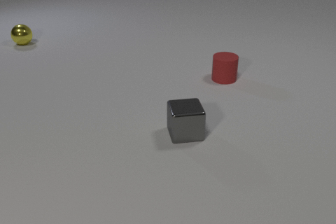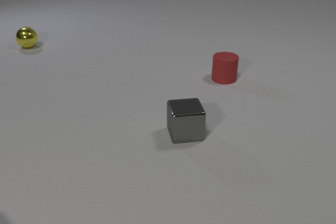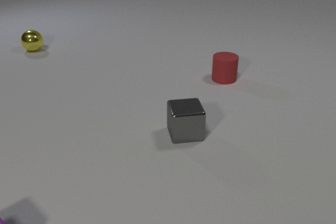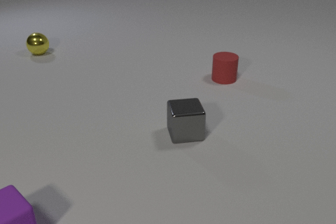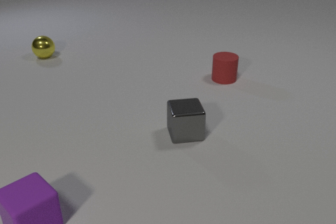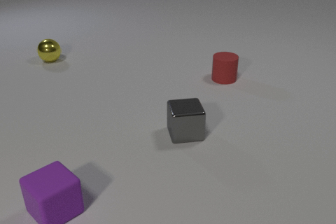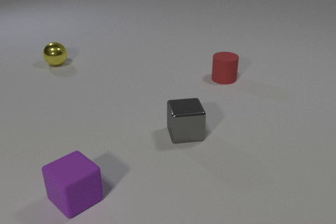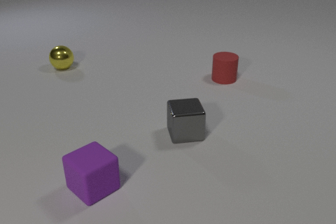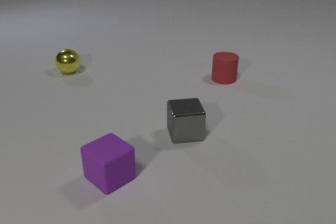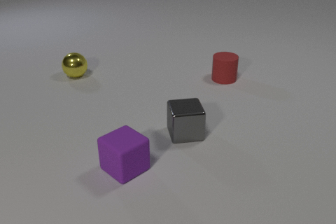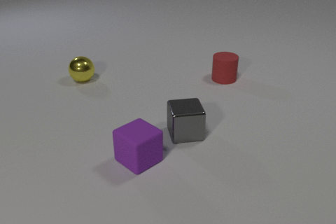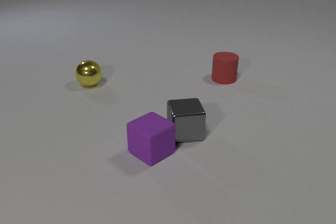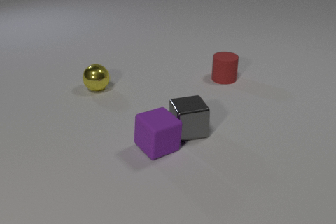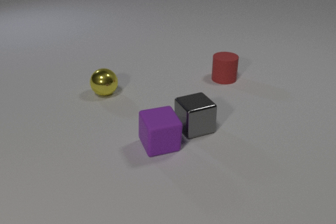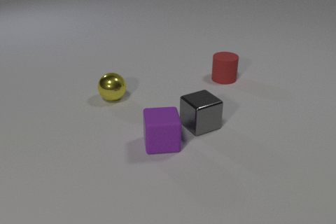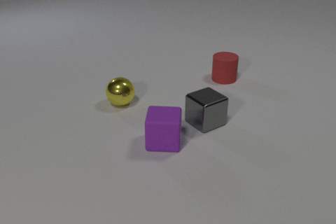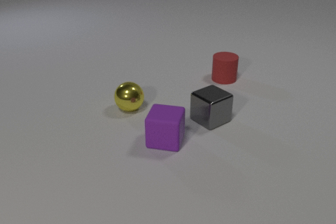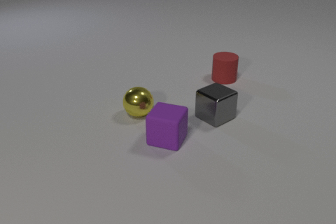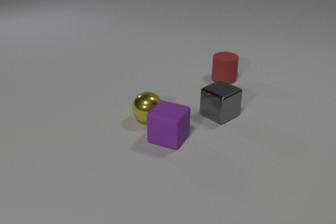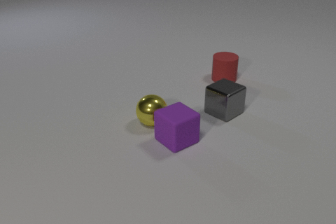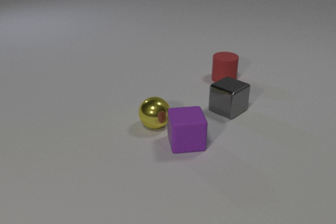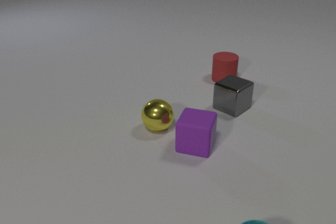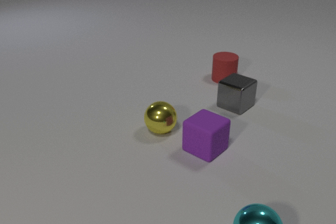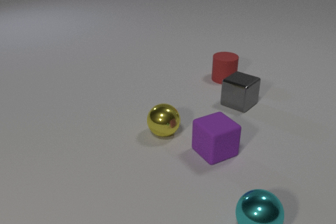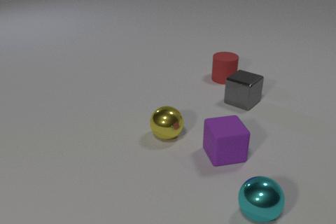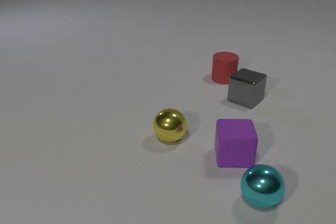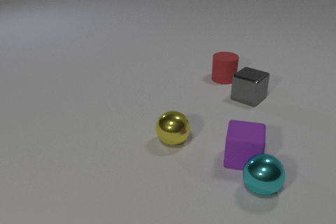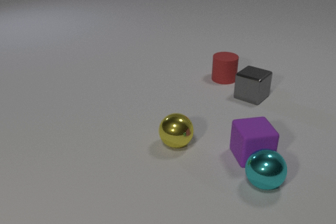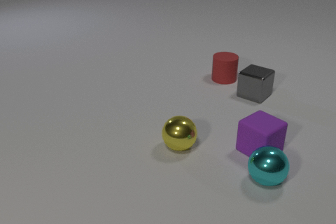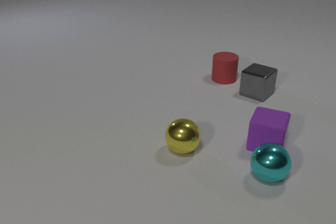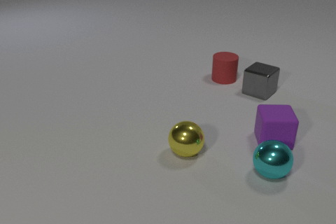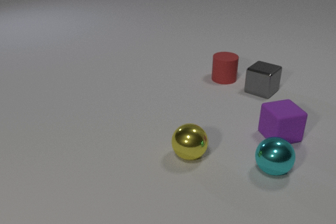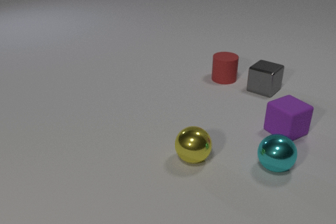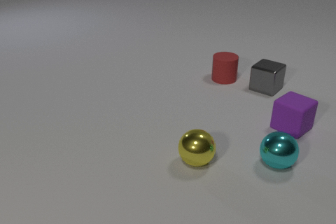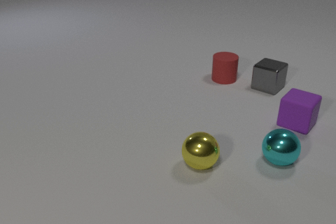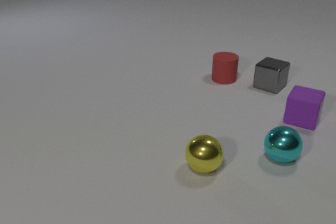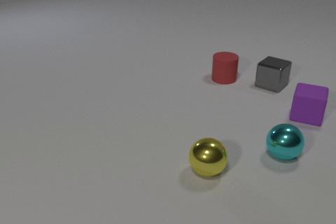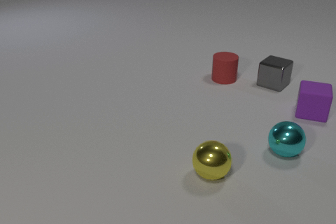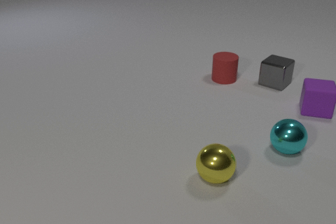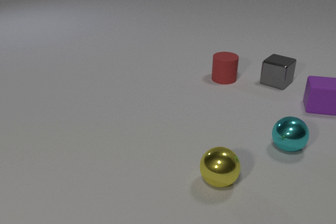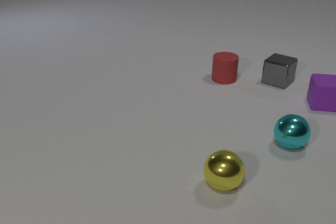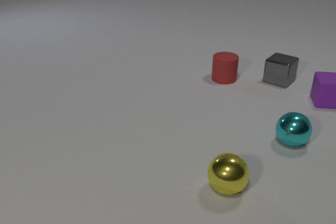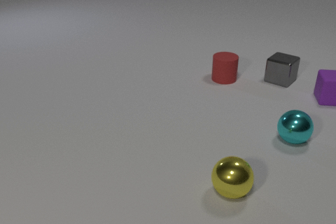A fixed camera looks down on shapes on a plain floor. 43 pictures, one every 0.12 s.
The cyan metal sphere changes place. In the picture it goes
away from the camera.
The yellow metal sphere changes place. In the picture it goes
toward the camera.
0.00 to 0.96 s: The purple rubber cube comes in at the bottom edge, slides to the right and away from the camera. The yellow metal sphere rolls toward the camera and to the right.
0.96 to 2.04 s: The purple rubber cube slides away from the camera and to the right, spins clockwise seen from above by about 60 degrees, its near face sliding to the left. The gray metal cube slides away from the camera and to the right, spins so that its near face slides to the right, counterclockwise seen from above. The yellow metal sphere rolls toward the camera and to the right. The purple rubber cube and the gray metal cube collide.
2.04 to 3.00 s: The purple rubber cube slides to the right, spins so that its near face slides to the left, clockwise seen from above. The gray metal cube slides away from the camera and to the right. The yellow metal sphere rolls toward the camera and to the right. The cyan metal sphere comes in at the bottom edge, rolls away from the camera. The purple rubber cube and the yellow metal sphere collide.
3.00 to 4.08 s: The purple rubber cube slides away from the camera and to the right, spins so that its near face slides to the right, counterclockwise seen from above. The gray metal cube slides away from the camera and to the right. The yellow metal sphere rolls toward the camera and to the right. The cyan metal sphere rolls away from the camera. The purple rubber cube and the cyan metal sphere collide.
4.08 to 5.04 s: The purple rubber cube slides away from the camera and to the right, spins counterclockwise seen from above by about 30 degrees, its near face sliding to the right. The gray metal cube slides away from the camera and to the right. The yellow metal sphere rolls toward the camera and to the right. The cyan metal sphere rolls away from the camera.
What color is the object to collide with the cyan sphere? purple.
What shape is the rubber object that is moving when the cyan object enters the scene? cube.
How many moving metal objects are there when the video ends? 3.
